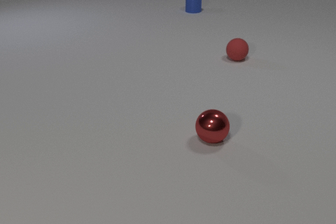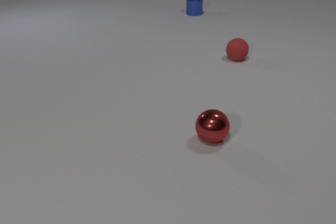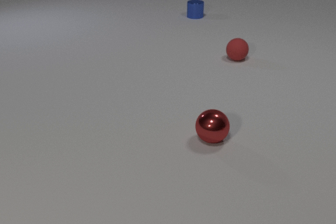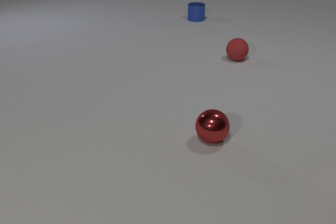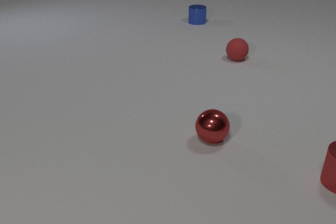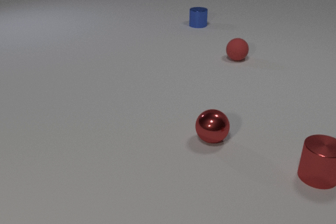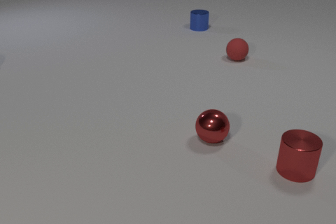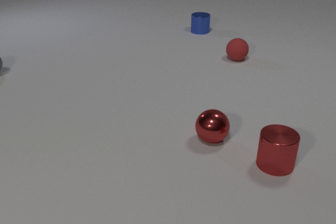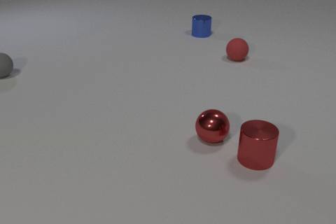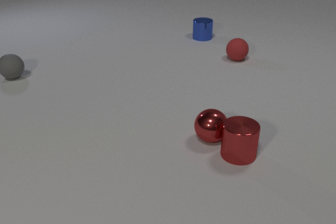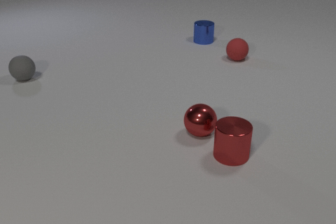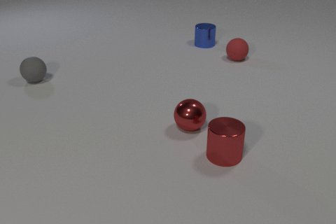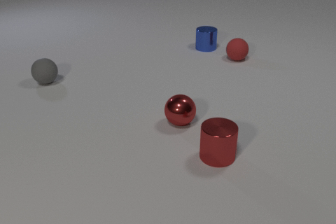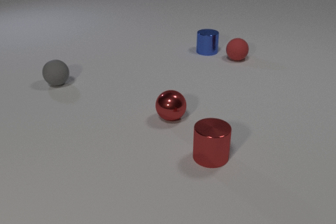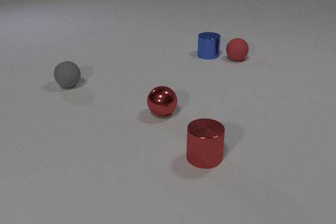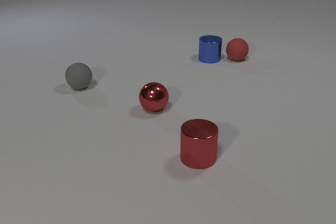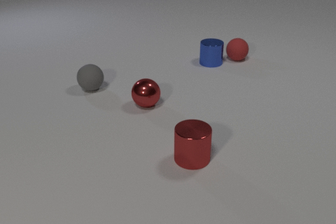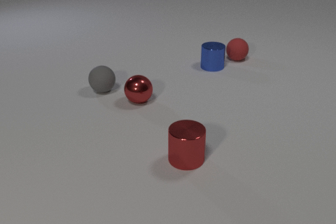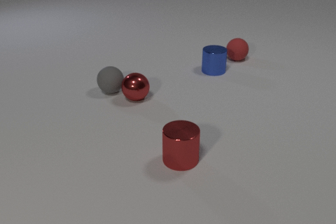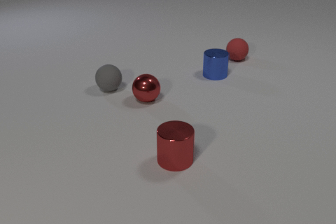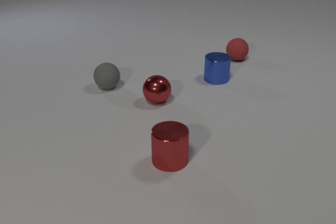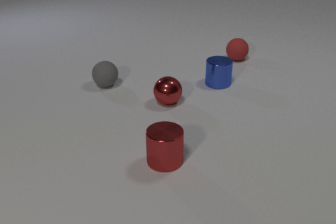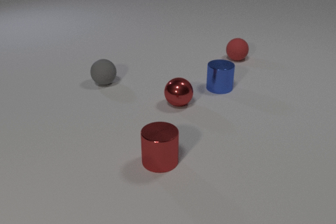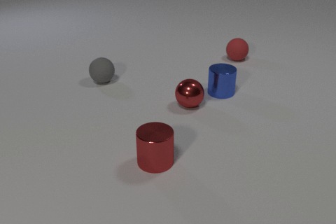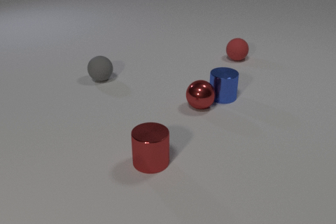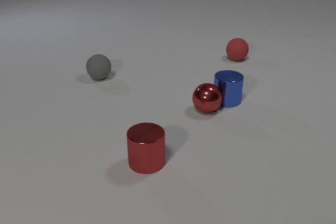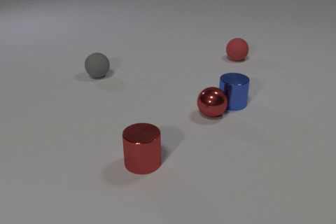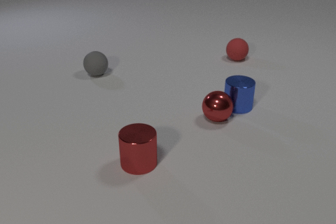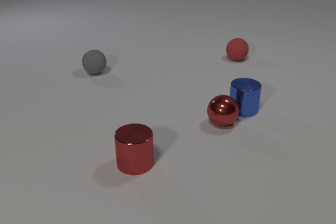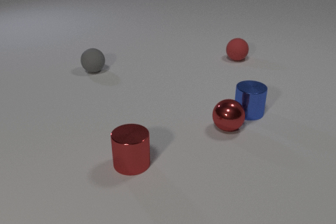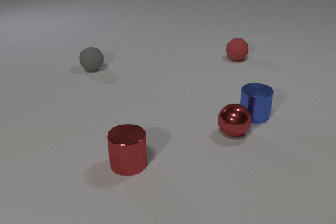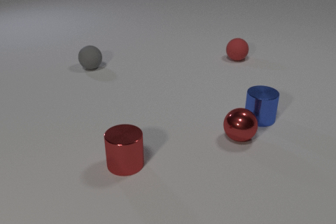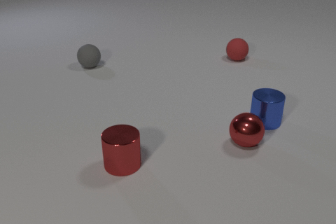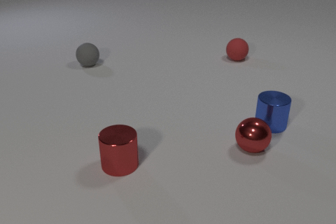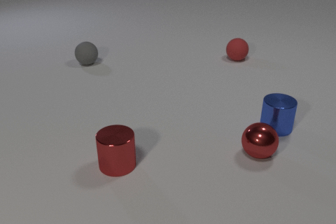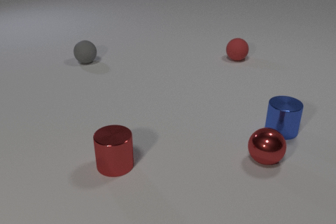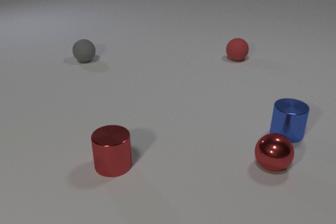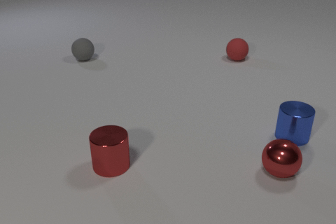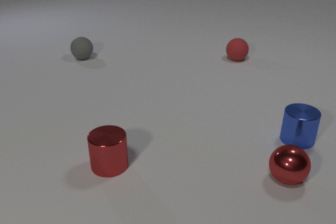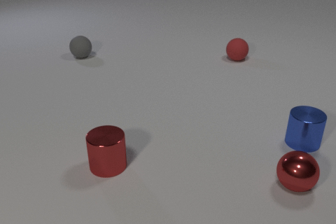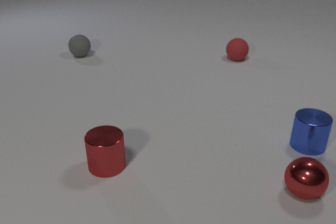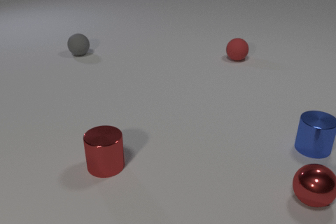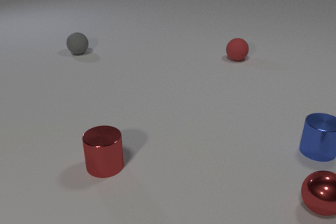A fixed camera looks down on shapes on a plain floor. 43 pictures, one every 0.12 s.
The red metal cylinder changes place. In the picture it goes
to the left.
The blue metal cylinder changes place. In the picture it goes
toward the camera.
0.00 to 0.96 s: The red metal cylinder comes in at the right edge, slides to the left. The gray rubber sphere comes in at the left edge, rolls to the right and toward the camera. The blue metal cylinder slides toward the camera.
0.96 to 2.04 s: The red metal cylinder slides to the left. The red metal sphere rolls away from the camera and to the left. The gray rubber sphere rolls to the right and toward the camera. The blue metal cylinder slides toward the camera. The red metal cylinder and the red metal sphere collide.
2.04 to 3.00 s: The red metal cylinder slides to the left. The red metal sphere rolls to the right. The gray rubber sphere rolls away from the camera. The blue metal cylinder slides toward the camera. The red metal sphere and the gray rubber sphere collide. The red metal sphere and the blue metal cylinder collide.
3.00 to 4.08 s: The red metal cylinder slides to the left. The red metal sphere rolls toward the camera and to the right. The gray rubber sphere rolls away from the camera. The blue metal cylinder slides to the right and toward the camera.
4.08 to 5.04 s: The red metal cylinder slides to the left. The red metal sphere rolls toward the camera and to the right. The gray rubber sphere rolls away from the camera. The blue metal cylinder slides to the right and toward the camera.
What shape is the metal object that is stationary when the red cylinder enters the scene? sphere.
How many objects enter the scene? 2.
How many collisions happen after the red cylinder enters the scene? 3.
